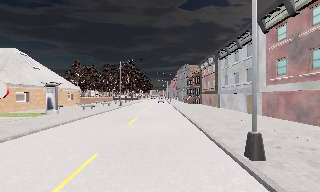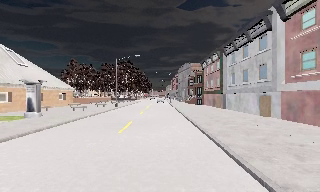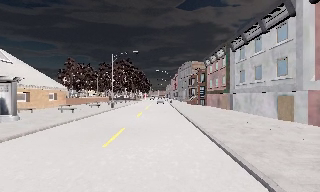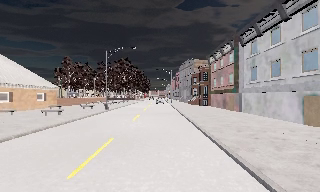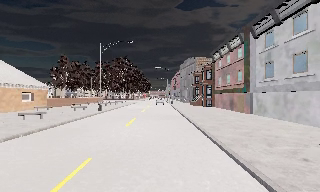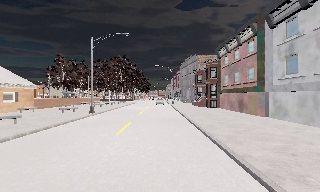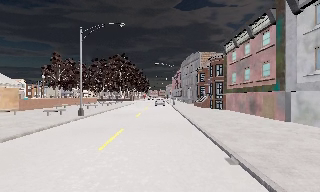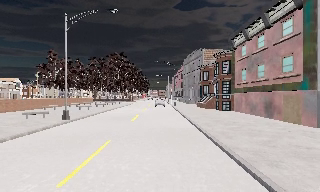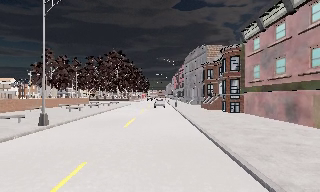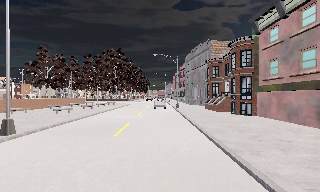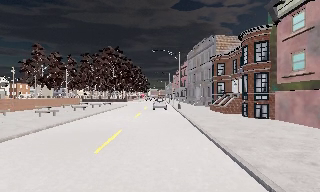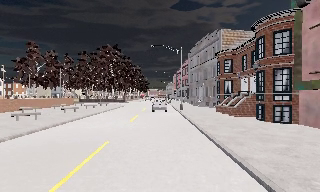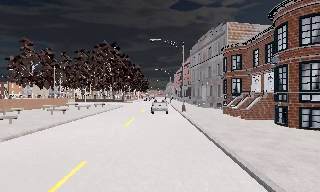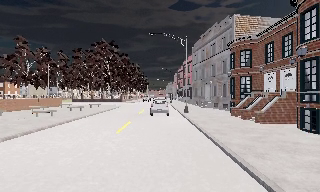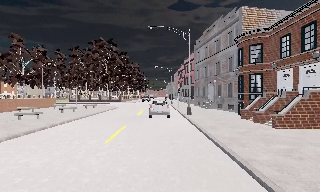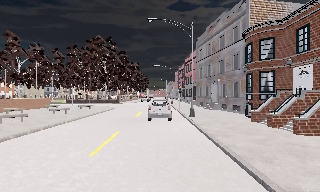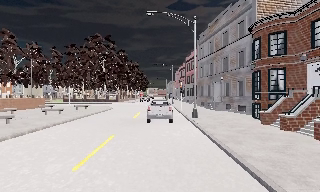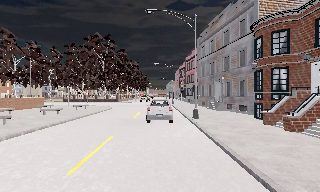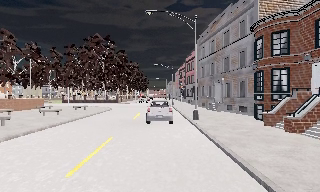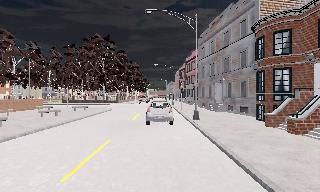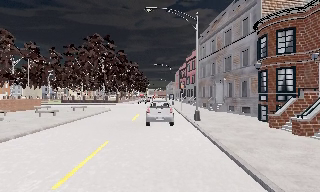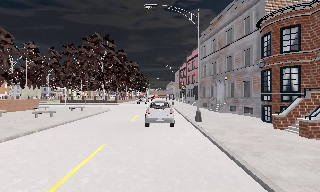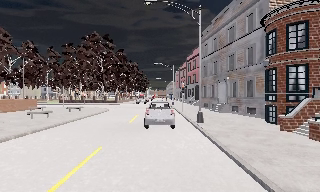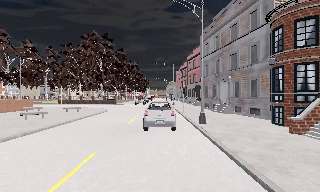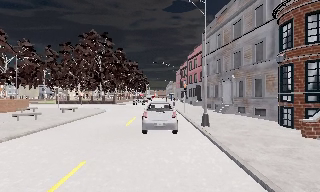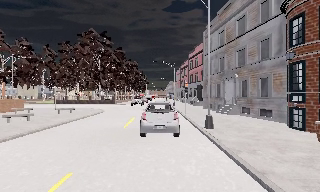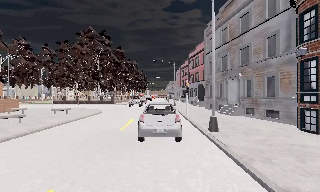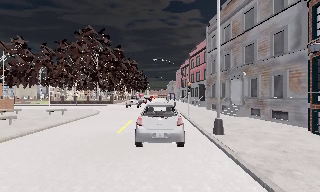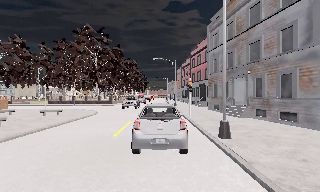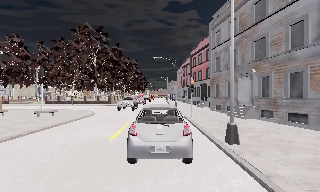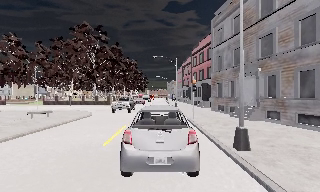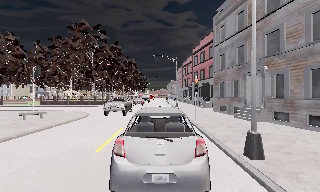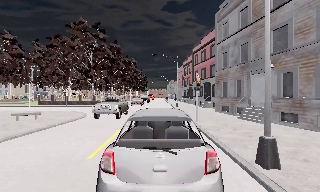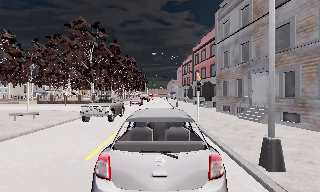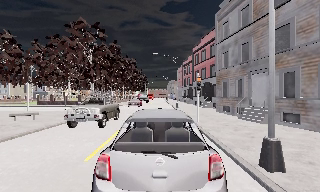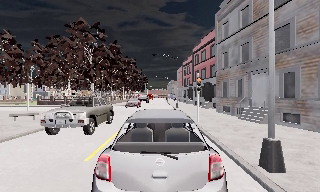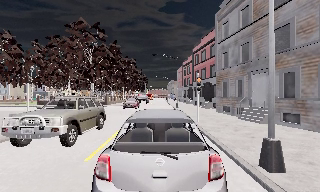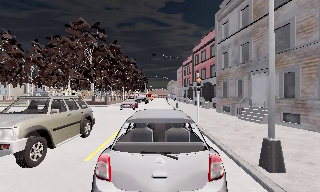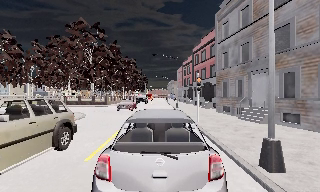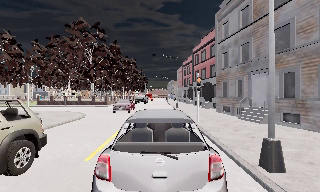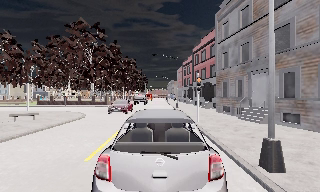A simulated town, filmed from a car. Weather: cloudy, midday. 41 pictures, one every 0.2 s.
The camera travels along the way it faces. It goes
forward.
0.0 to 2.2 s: The camera travels forward, about 25 m, so what stands in front looms larger.
2.2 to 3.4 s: The camera travels forward, about 8 m, so what stands in front looms larger. It loses speed.
3.4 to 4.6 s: The camera travels forward, about 2 m, so what stands in front looms larger. It gains speed.
4.6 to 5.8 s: The camera travels forward, about 4 m, so what stands in front looms larger.
5.8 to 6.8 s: The camera travels forward, about 2 m, so what stands in front looms larger. It loses speed.
6.8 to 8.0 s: The camera keeps its place and its aim.
The film runs forward here.
